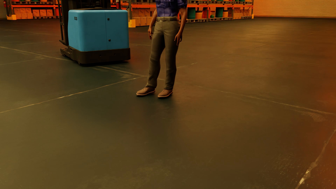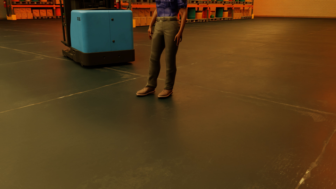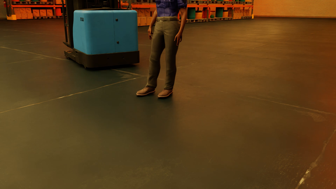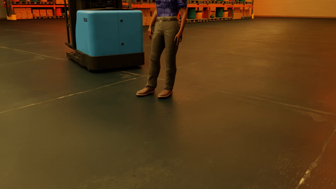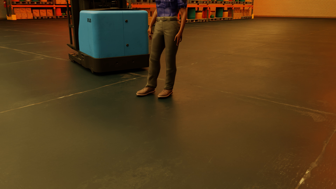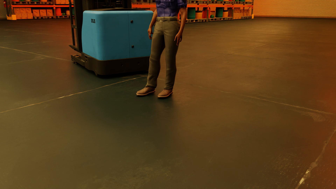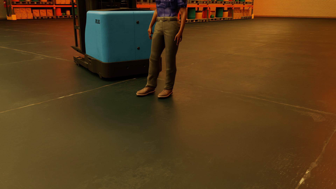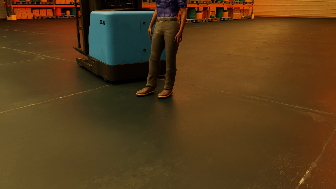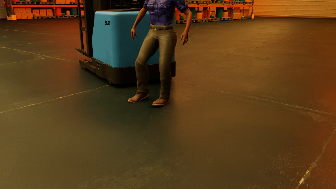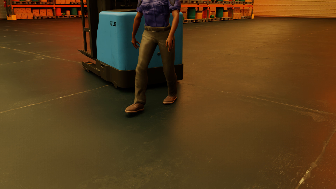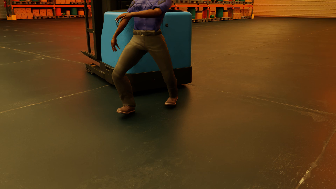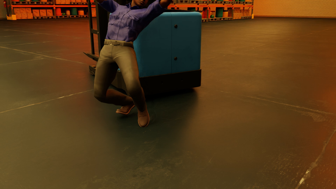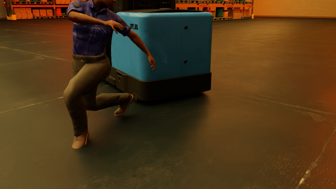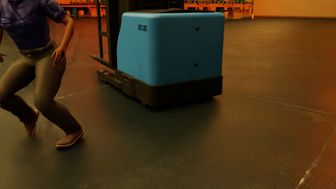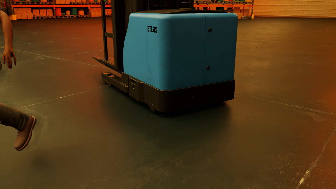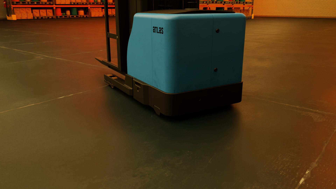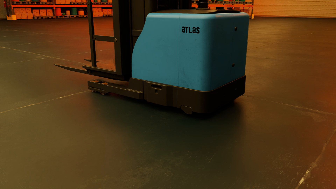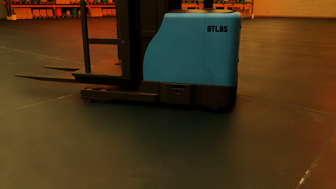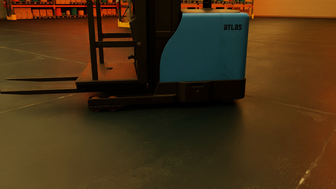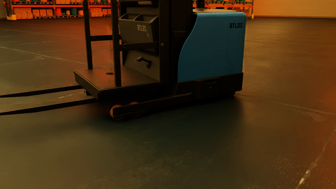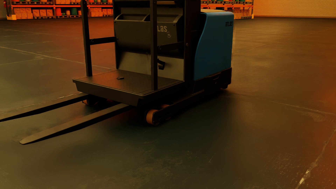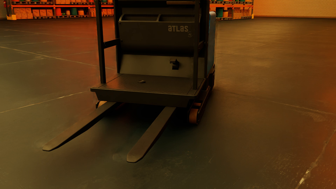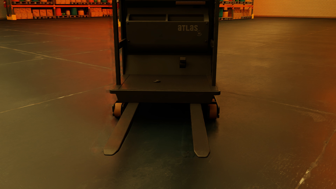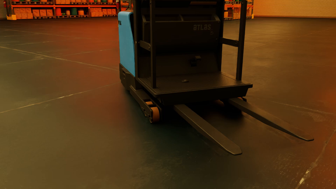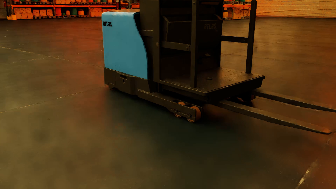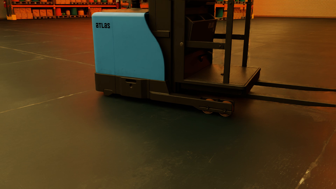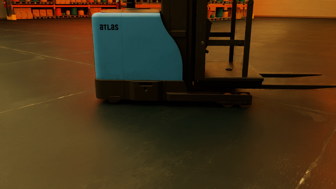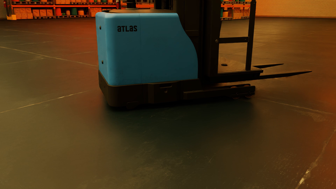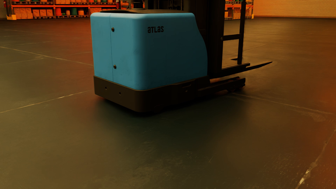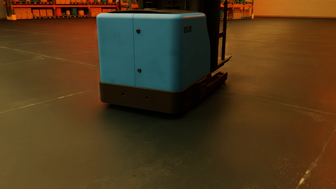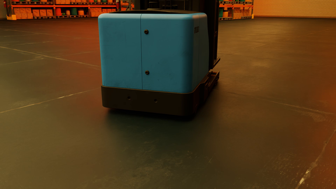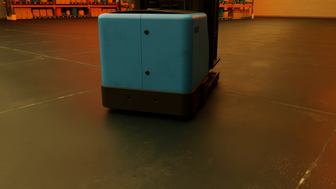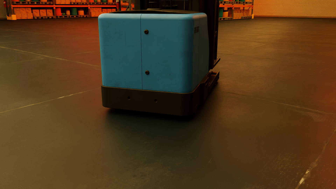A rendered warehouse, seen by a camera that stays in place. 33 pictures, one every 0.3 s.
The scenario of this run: Near miss between a forklift and a person.
